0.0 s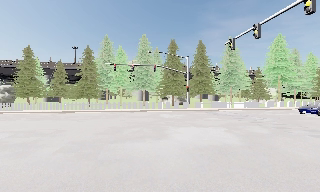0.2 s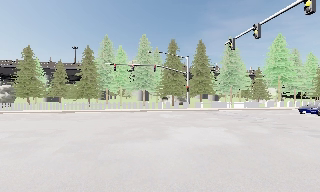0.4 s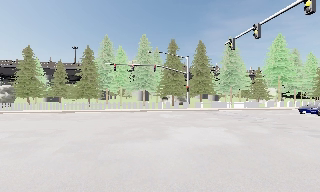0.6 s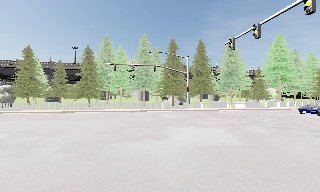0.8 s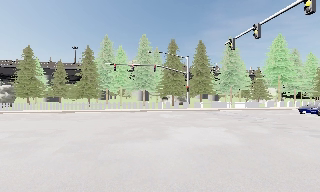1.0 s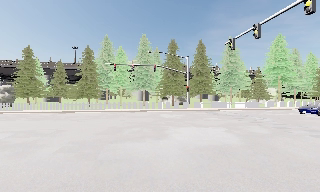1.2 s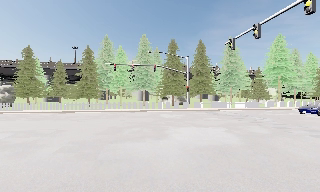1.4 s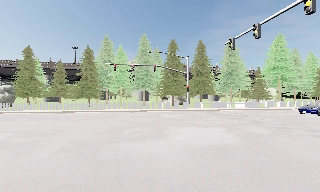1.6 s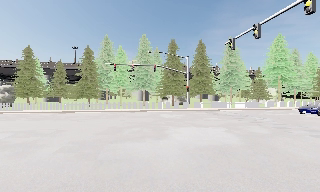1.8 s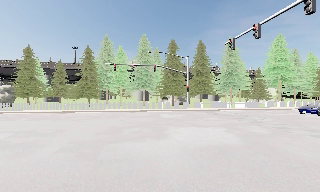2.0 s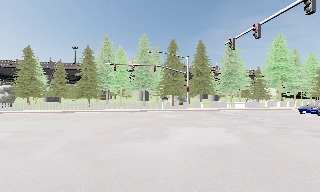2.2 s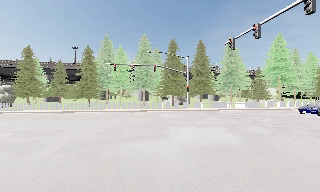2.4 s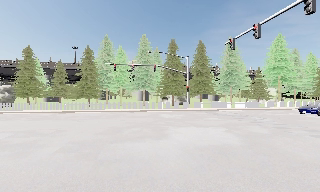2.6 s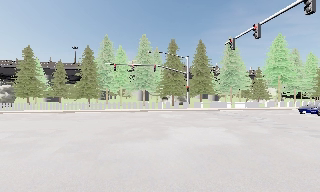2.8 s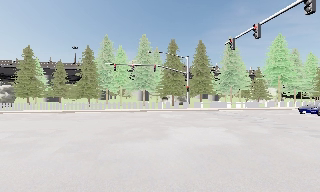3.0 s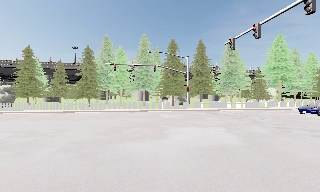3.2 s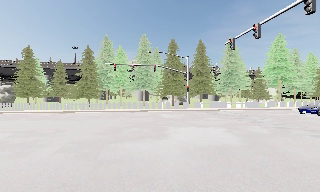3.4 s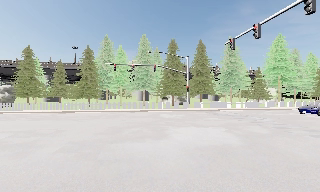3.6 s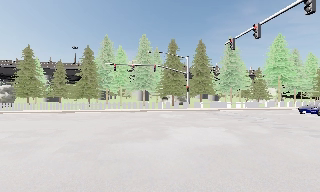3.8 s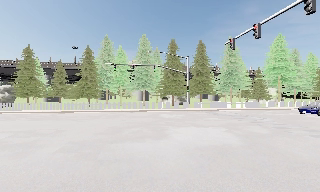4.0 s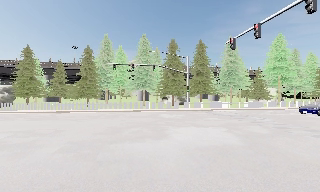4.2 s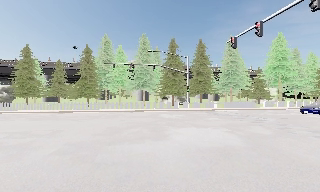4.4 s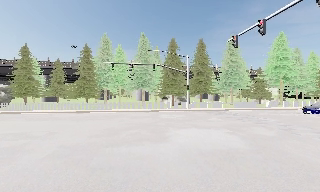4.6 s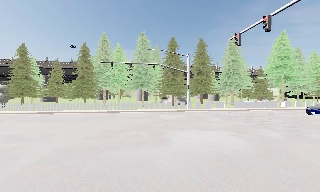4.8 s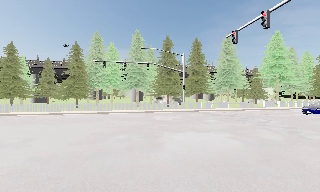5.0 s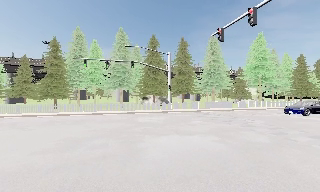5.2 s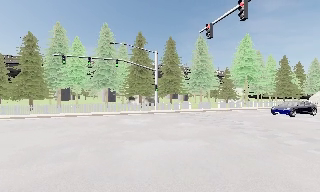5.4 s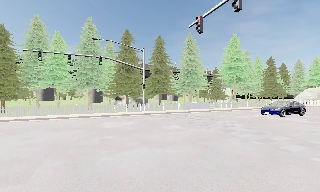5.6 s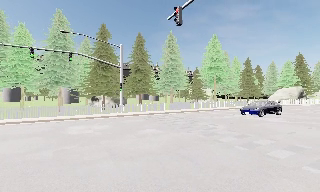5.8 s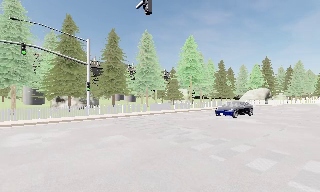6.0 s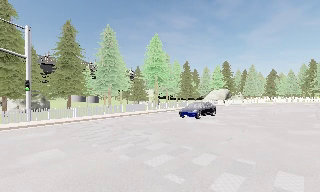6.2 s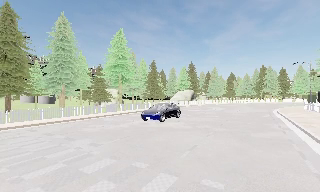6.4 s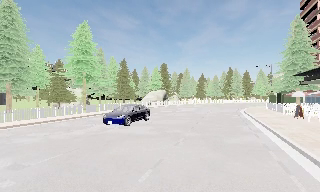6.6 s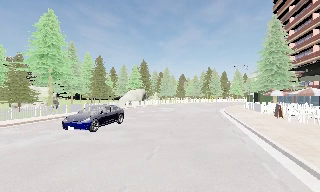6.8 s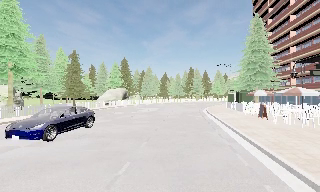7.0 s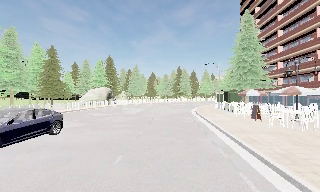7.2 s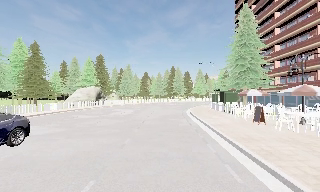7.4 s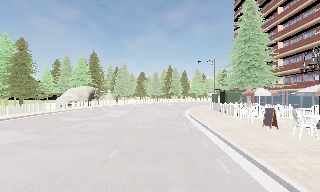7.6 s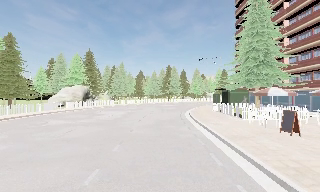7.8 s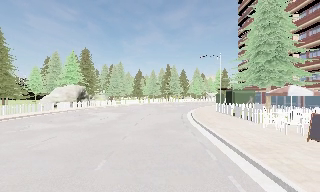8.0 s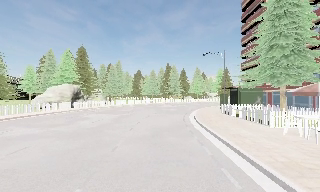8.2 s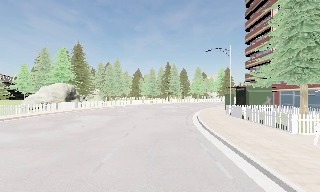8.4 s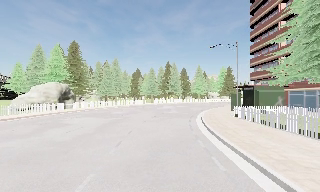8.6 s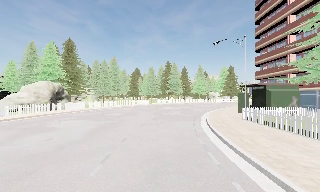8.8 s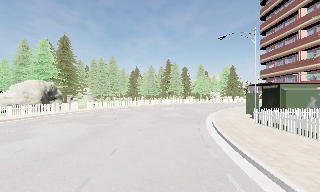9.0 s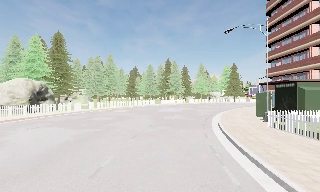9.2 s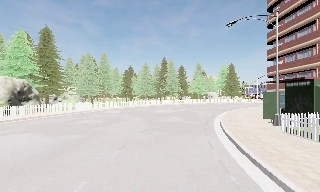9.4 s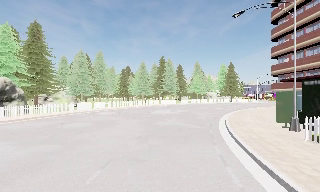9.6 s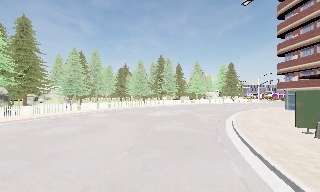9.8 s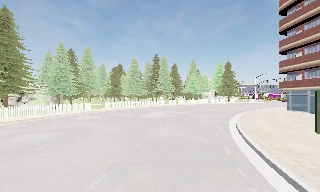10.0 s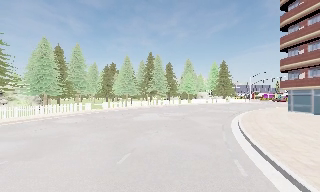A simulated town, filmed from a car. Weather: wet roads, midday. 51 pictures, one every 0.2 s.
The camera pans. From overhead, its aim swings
clockwise.
The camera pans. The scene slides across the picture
to the left.
0.0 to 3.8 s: The camera keeps its place and its aim.
3.8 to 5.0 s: The camera travels forward, about 2.5 m, so what stands in front looms larger. It gains speed.
5.0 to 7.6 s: The scene slides to the left, as the camera pans about 75 degrees to its right. It travels forward, about 19 m.
7.6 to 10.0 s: The camera travels forward, about 19 m, so what stands in front looms larger.
The film runs forward here.
